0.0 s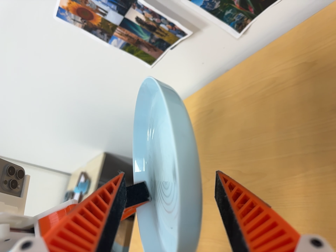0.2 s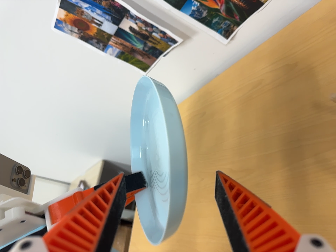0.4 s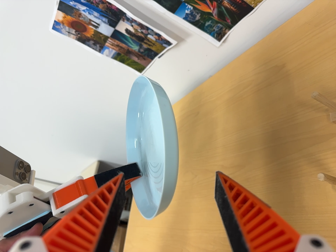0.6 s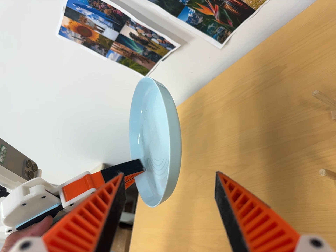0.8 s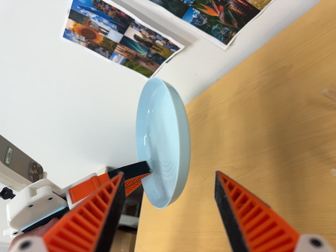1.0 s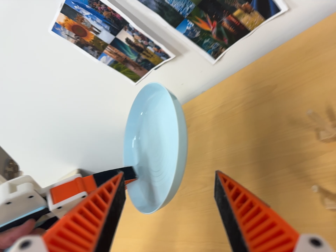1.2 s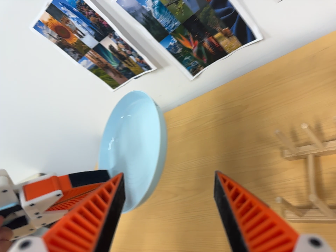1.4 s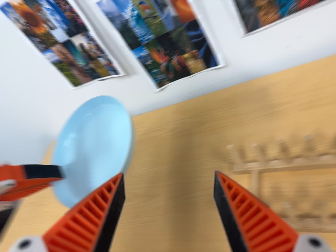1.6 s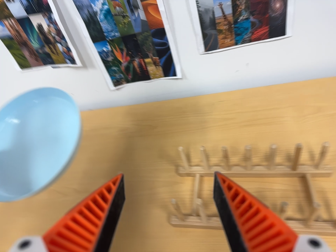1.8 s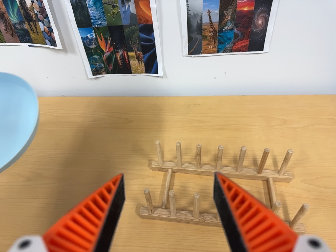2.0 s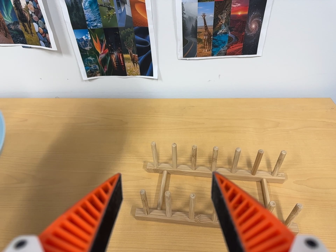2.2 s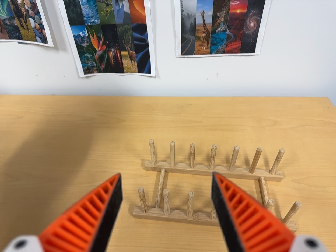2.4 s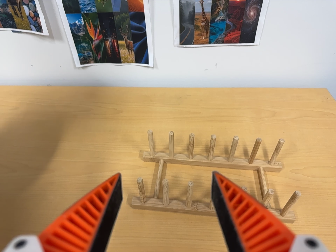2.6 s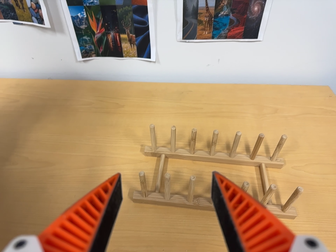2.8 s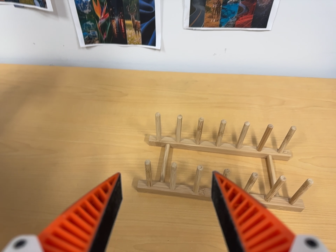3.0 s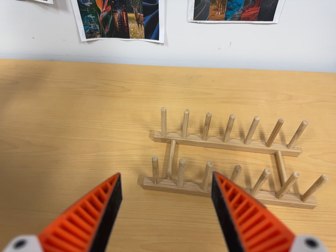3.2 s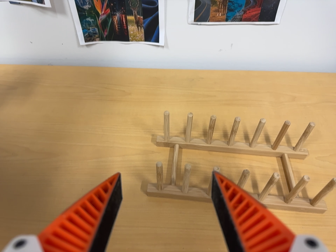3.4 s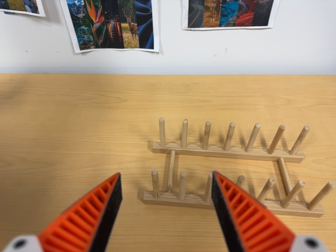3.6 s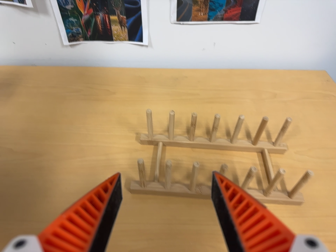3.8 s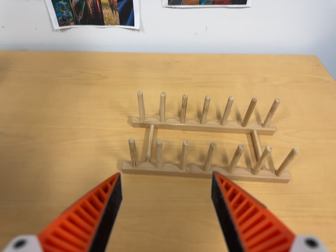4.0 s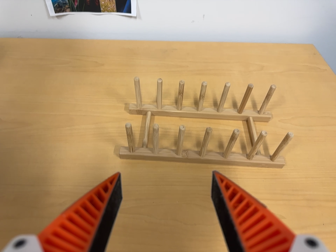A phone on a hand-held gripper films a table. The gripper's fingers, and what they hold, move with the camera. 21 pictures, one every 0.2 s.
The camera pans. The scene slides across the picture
to the left.
0.0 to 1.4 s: The camera swings to its right by about 25 degrees, and the scene slides to the left. It travels backward, toward the bottom of its view and to its left, about 12 cm, so what stands in front gets smaller. Its aim tips toward the top of its view by about 10 degrees. It rolls about its line of sight by about 15 degrees, and the scene rotates clockwise.
1.4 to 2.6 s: The scene slides to the left, as the camera pans about 25 degrees to its right. It travels to its left and toward the bottom of its view, about 10 cm. It rolls about its line of sight by about 15 degrees, and the scene rotates clockwise.
2.6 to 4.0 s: The camera travels toward the bottom of its view, about 5 cm, so close, fixed things drift upward.
The film runs backward here.
